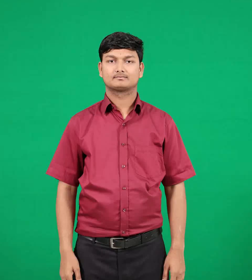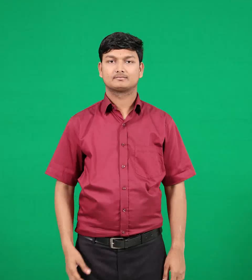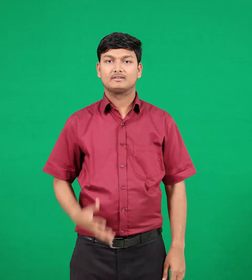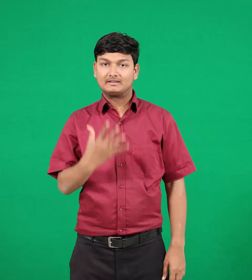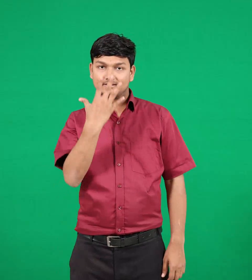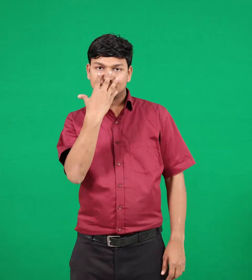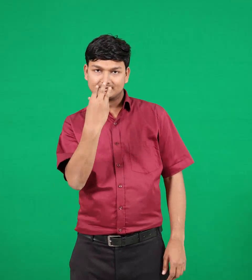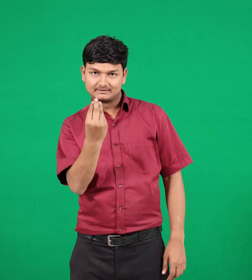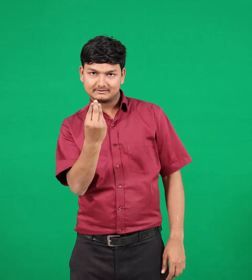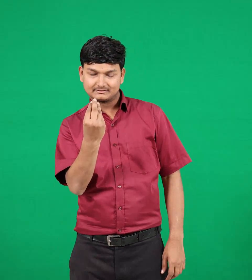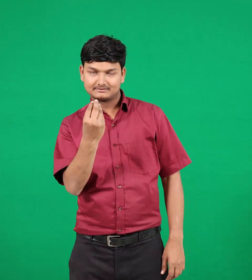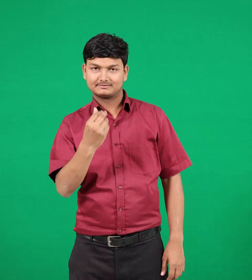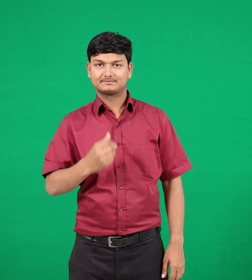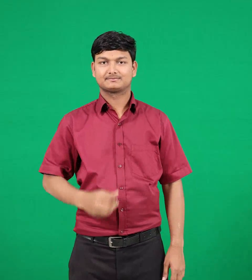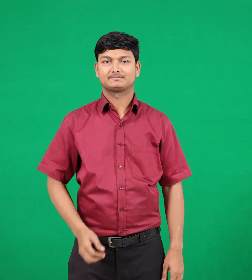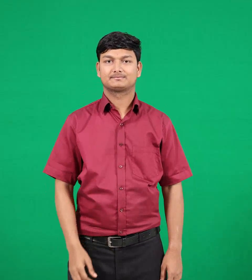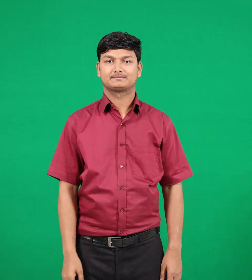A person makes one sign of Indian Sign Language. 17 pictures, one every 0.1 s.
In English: fox
